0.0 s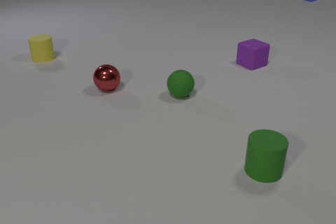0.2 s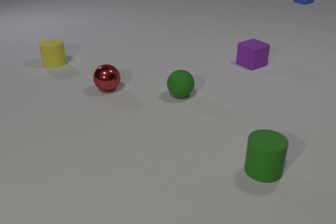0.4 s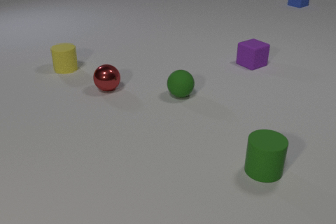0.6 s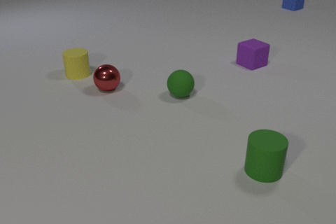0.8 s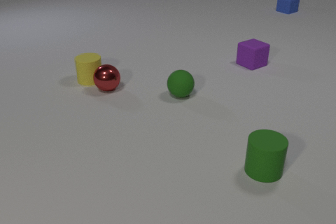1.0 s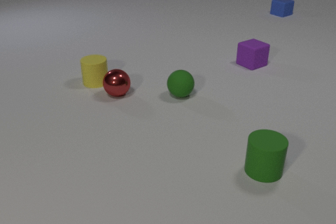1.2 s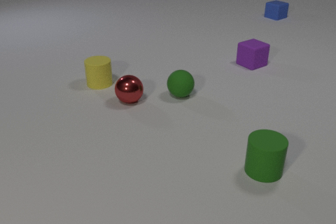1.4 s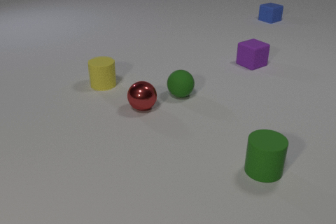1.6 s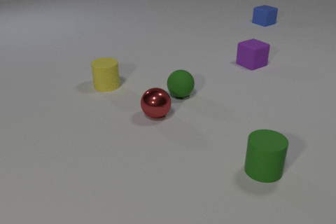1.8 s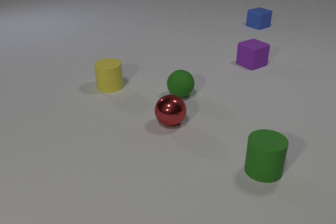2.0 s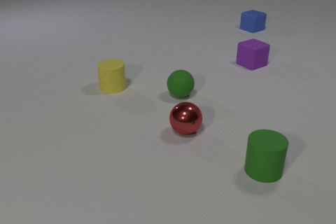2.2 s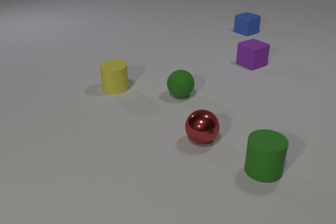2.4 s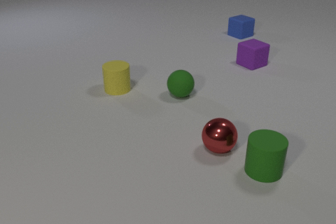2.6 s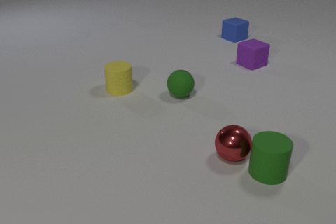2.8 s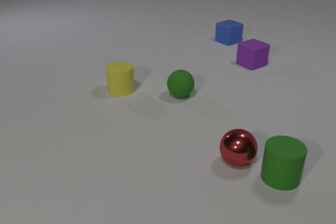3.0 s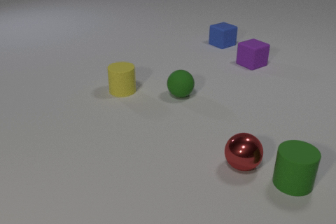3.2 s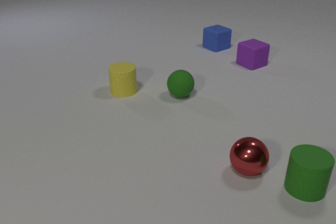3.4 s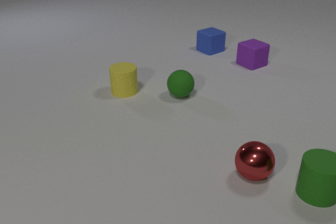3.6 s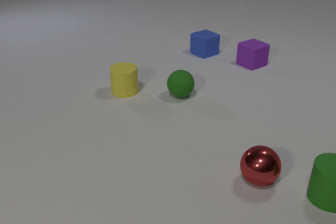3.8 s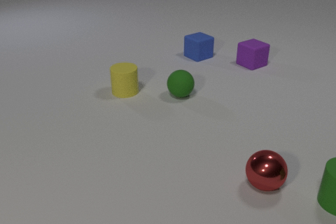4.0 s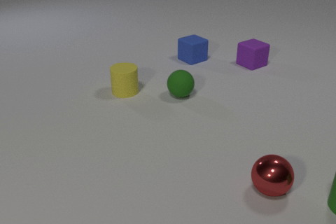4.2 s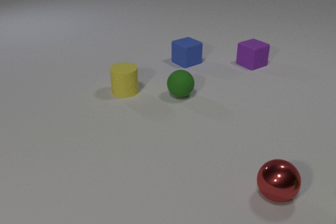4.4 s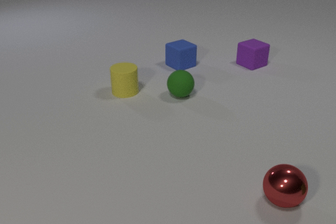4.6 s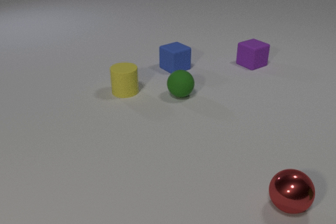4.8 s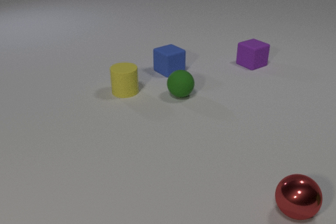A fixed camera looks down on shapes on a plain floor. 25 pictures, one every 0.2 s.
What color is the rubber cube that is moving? blue.
What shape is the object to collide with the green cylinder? sphere.
How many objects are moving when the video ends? 2.
0.0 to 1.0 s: The yellow rubber cylinder slides toward the camera and to the right. The red metal sphere rolls toward the camera and to the right. The blue rubber cube slides toward the camera. The yellow rubber cylinder and the red metal sphere collide.
1.0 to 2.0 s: The yellow rubber cylinder slides to the right and toward the camera. The red metal sphere rolls toward the camera and to the right. The blue rubber cube slides toward the camera and to the left.
2.0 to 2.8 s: The yellow rubber cylinder slides to the right and toward the camera. The red metal sphere rolls to the right and toward the camera. The blue rubber cube slides toward the camera and to the left. The green rubber cylinder slides to the right. The red metal sphere and the green rubber cylinder collide.
2.8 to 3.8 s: The red metal sphere rolls toward the camera and to the right. The blue rubber cube slides toward the camera and to the left. The green rubber cylinder slides to the right.
3.8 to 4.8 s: The red metal sphere rolls to the right and toward the camera. The blue rubber cube slides toward the camera and to the left. The green rubber cylinder slides to the right, leaves at the right edge.
